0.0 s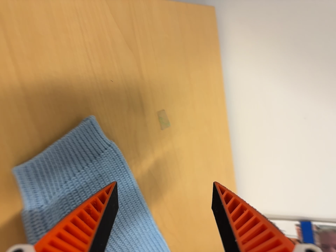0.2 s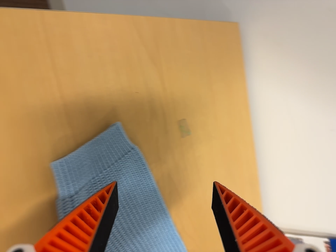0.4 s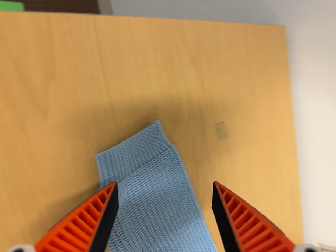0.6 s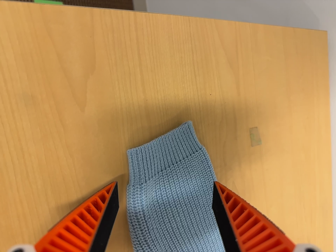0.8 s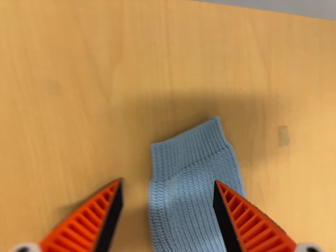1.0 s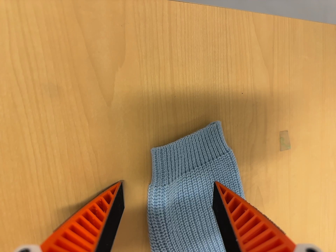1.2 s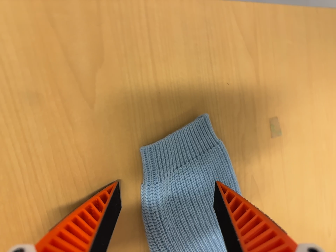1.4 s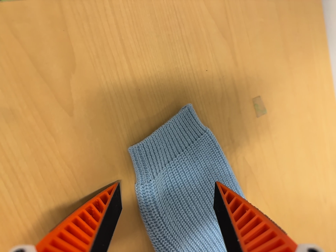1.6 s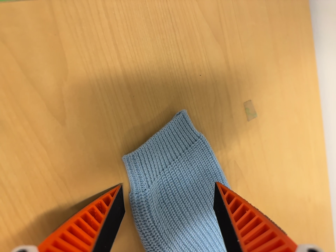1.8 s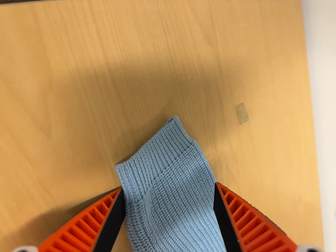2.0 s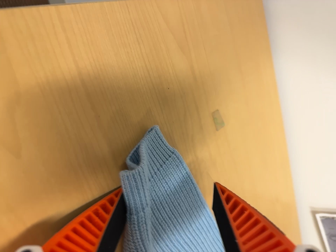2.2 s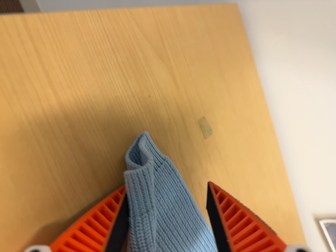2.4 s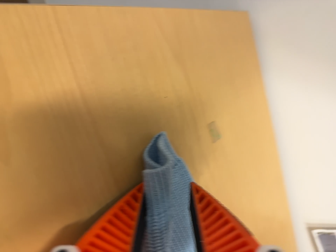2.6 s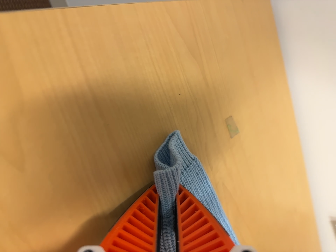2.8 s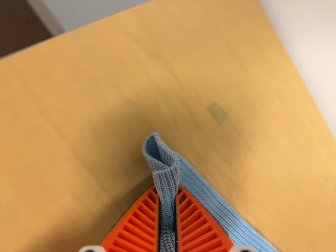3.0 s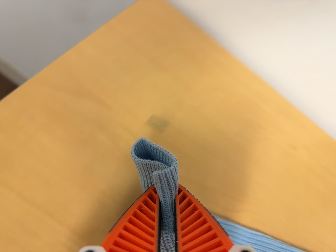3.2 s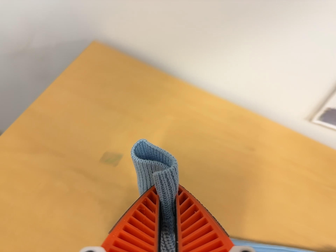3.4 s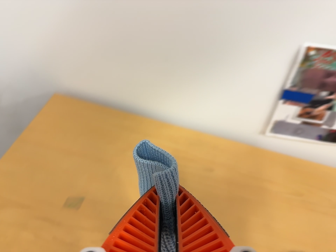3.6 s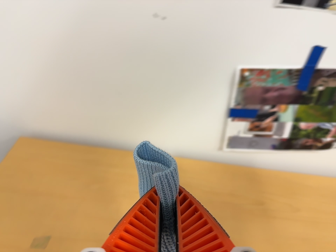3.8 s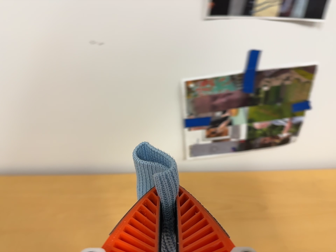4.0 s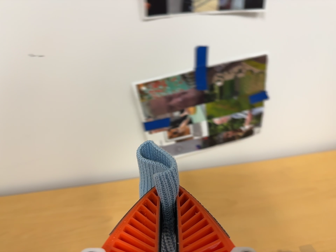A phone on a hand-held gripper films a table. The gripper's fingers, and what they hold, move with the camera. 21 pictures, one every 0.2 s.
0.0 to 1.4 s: The camera swings to its left by about 20 degrees, and the scene slides to the right.
1.4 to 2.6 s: The camera swings to its right by about 10 degrees, and the scene slides to the left.
2.6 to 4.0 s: The camera travels to its right, about 50 cm, so close, fixed things drift to the left. Its aim tips toward the top of its view by about 20 degrees, and the scene shifts downward. It rolls about its line of sight by about 75 degrees, and the scene rotates counterclockwise.
The film runs forward here.
